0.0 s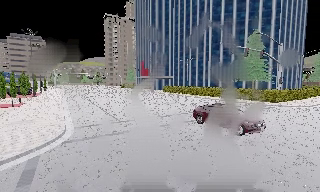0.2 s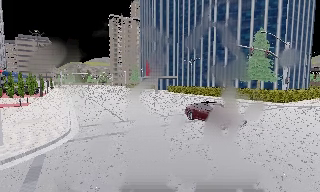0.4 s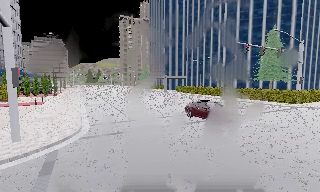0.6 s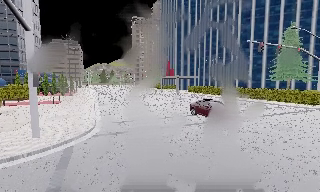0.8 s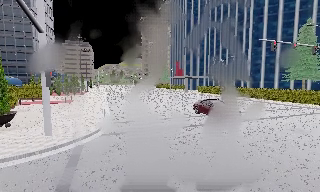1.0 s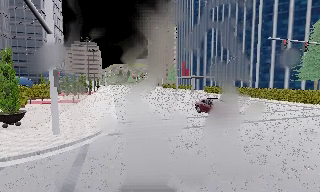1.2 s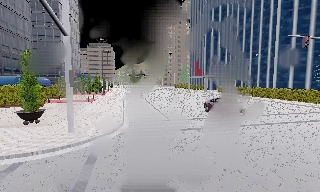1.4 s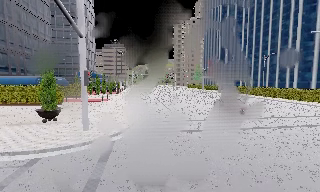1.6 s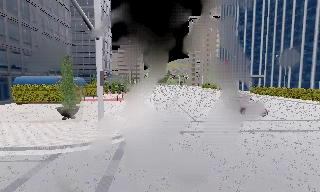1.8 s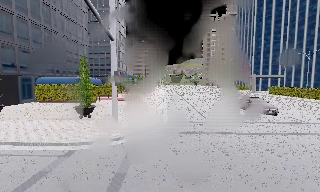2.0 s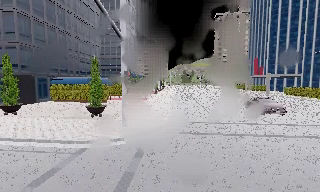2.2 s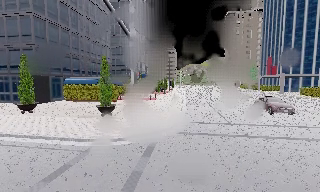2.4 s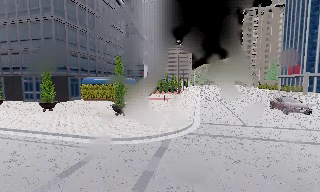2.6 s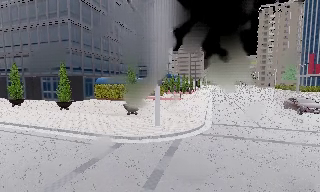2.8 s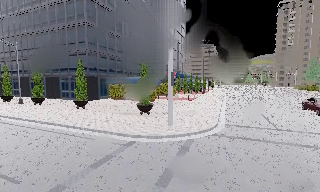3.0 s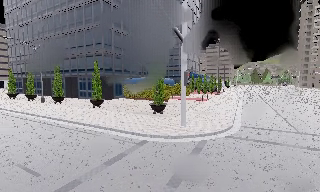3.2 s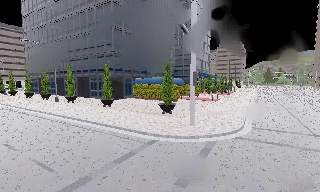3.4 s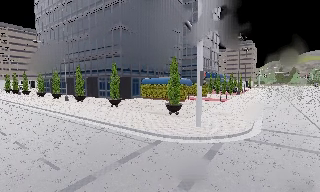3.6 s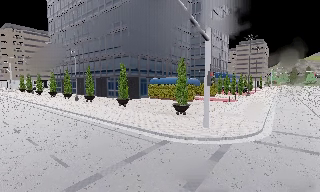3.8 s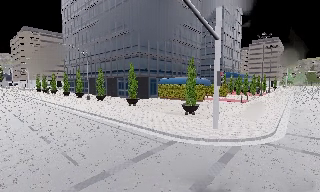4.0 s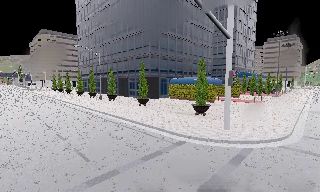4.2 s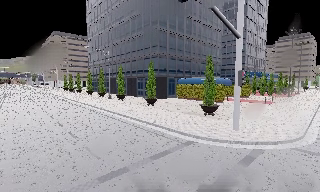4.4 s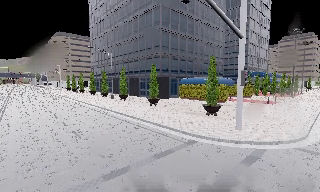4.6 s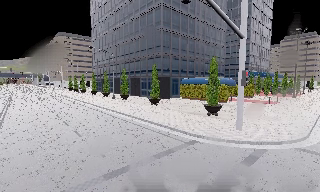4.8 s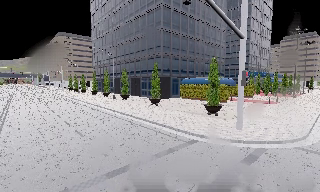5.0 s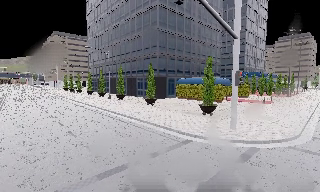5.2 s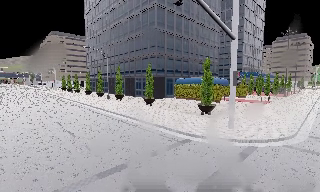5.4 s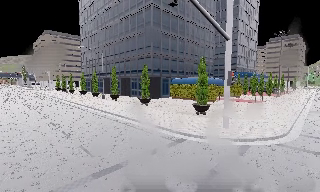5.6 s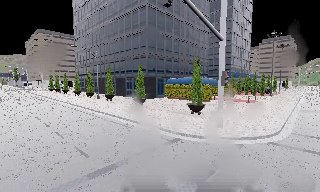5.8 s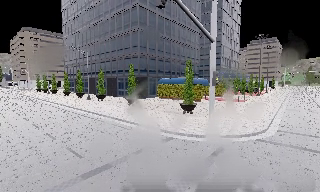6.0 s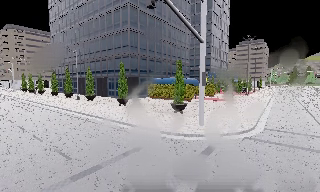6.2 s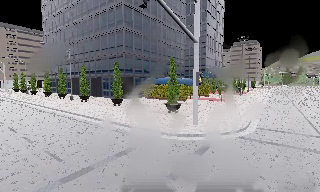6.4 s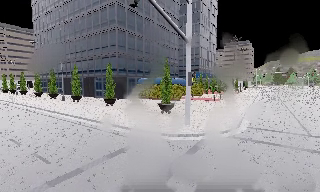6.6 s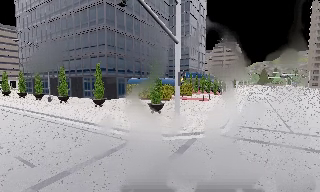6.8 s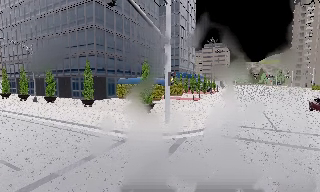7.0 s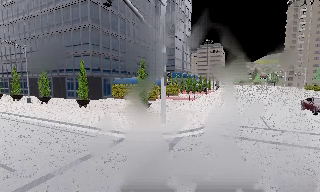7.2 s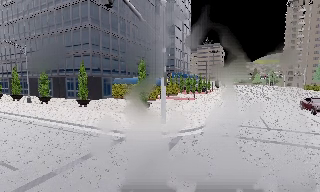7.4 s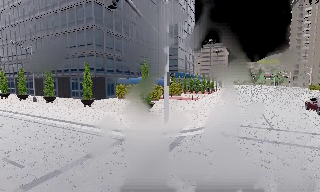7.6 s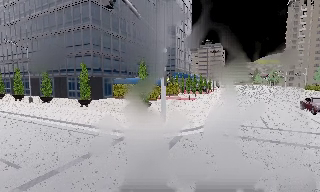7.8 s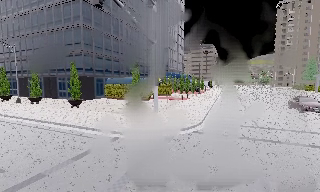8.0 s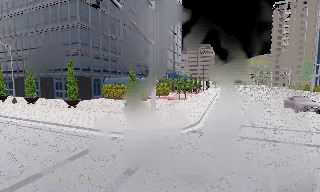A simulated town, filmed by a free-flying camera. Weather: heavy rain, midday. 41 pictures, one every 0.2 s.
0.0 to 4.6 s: The camera pans to its left, which is counterclockwise from overhead, by about 80 degrees. It travels to its right, about 1 m.
4.6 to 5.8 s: The camera shifts only a little, or ends up much as it began.
5.8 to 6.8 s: The camera swings to its right by about 15 degrees, and the scene slides to the left.
6.8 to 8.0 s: The camera shifts only a little, or ends up much as it began.
The film runs backward here.
